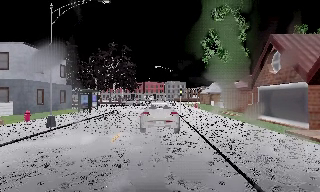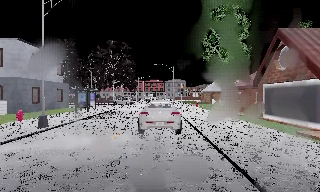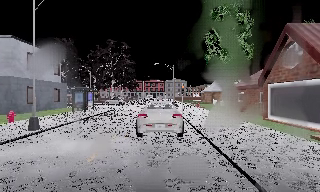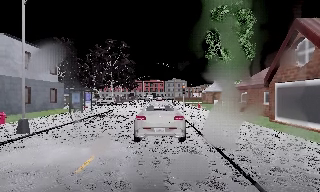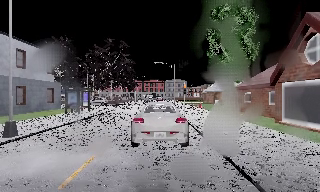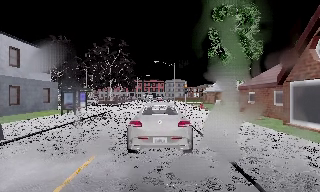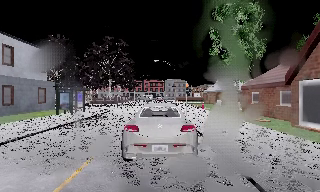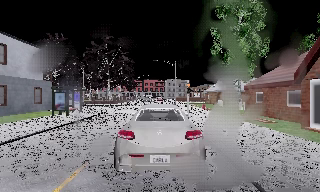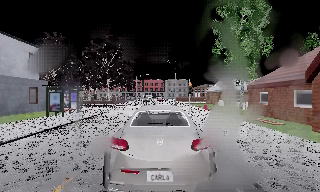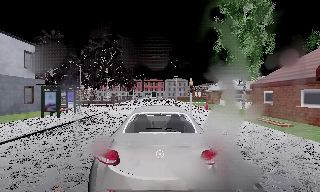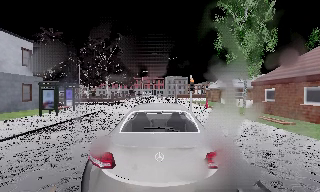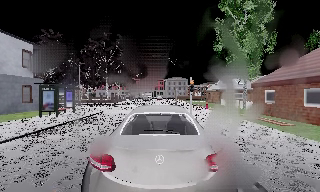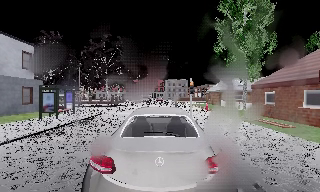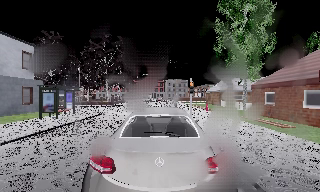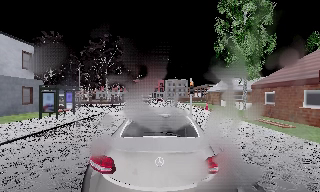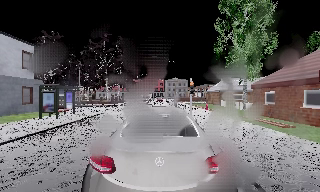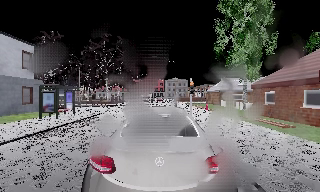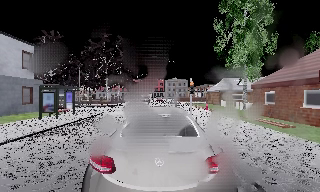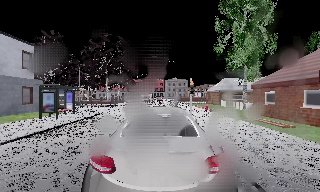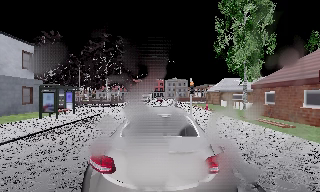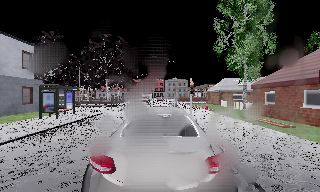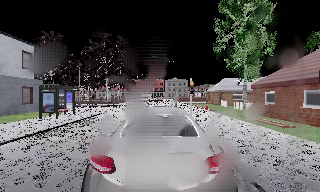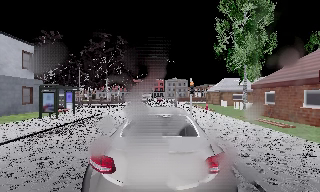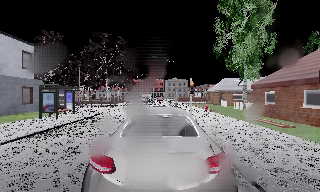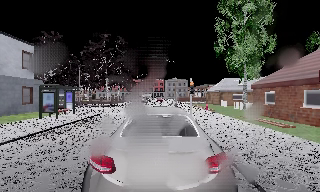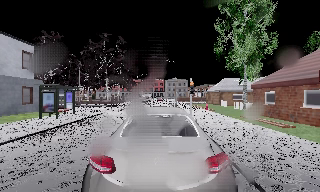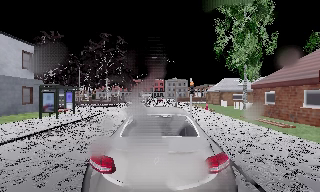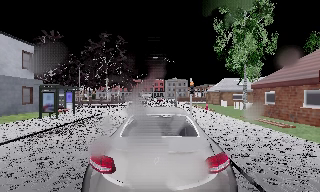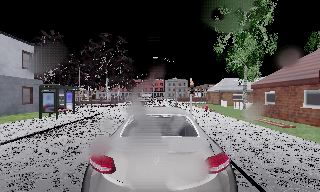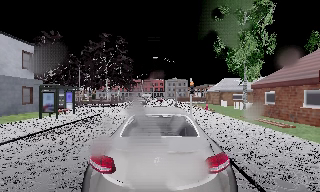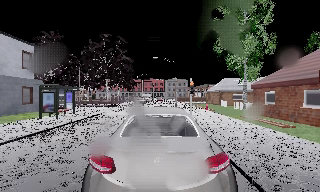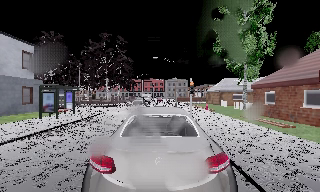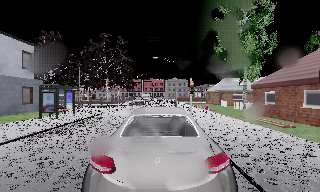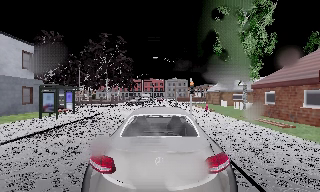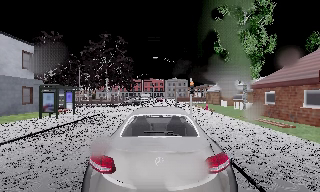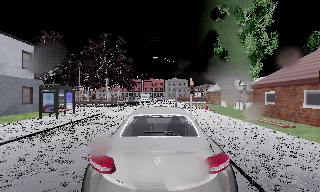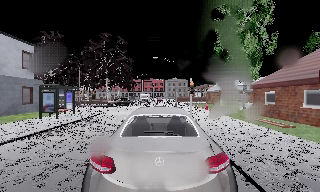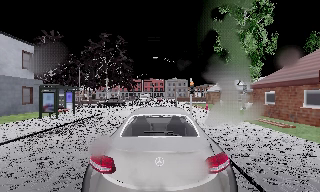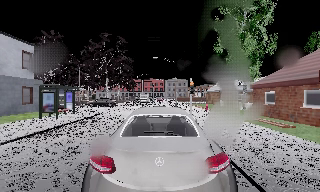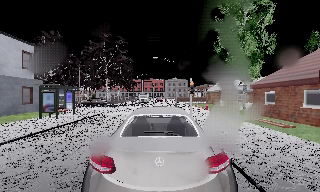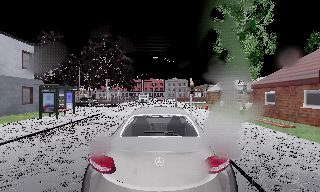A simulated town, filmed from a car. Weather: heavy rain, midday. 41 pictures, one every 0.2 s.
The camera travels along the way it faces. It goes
forward.
0.0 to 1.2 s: The camera travels forward, about 4 m, so what stands in front looms larger.
1.2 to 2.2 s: The camera travels forward, about 2 m, so what stands in front looms larger. It loses speed.
2.2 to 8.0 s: The camera keeps its place and its aim.
The film runs forward here.
